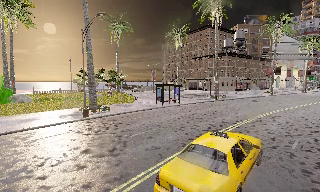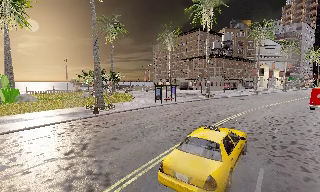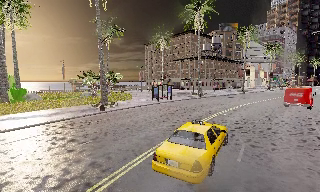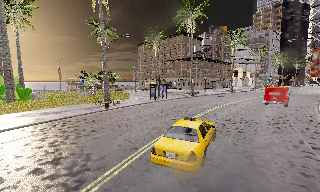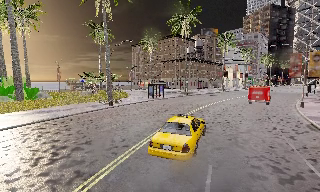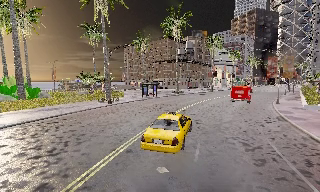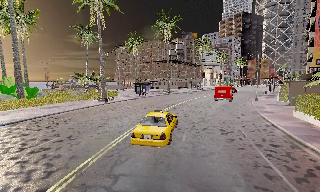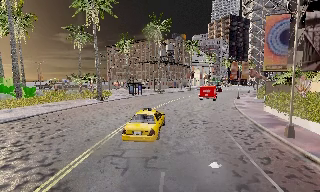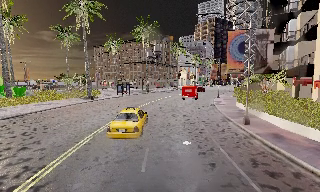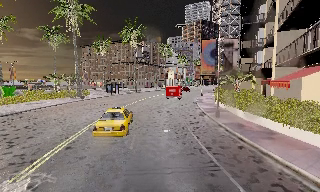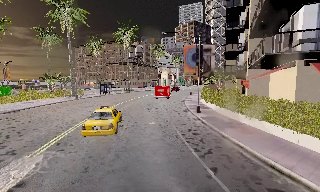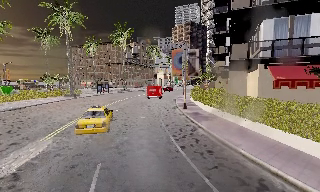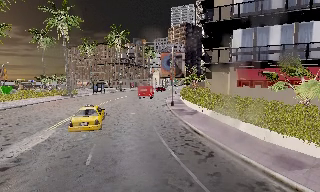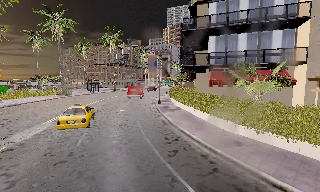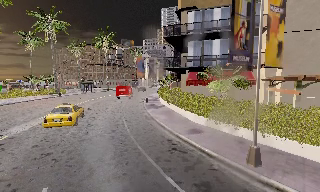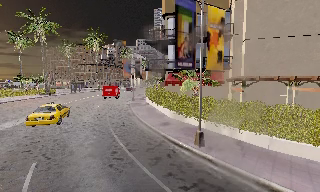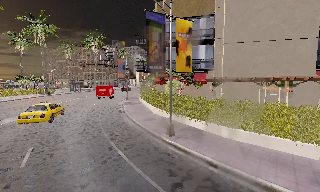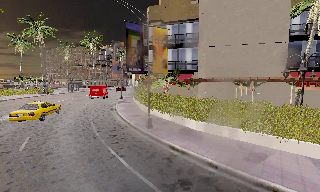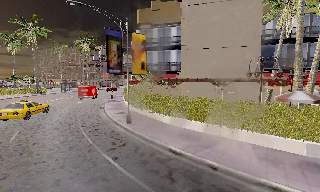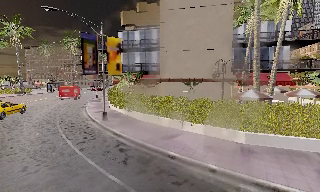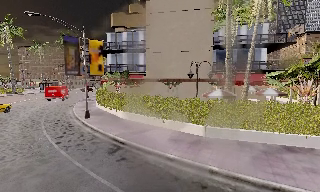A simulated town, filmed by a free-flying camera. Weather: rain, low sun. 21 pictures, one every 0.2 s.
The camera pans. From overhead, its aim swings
clockwise.
The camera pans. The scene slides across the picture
to the left.
0.0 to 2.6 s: The scene slides to the left, as the camera pans about 35 degrees to its right. It travels backward, about 25 m.
2.6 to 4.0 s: The camera travels backward and to its right, about 13 m, so what stands in front gets smaller.
The film runs backward here.
